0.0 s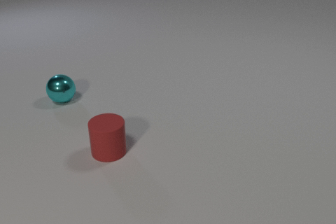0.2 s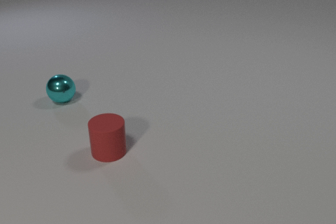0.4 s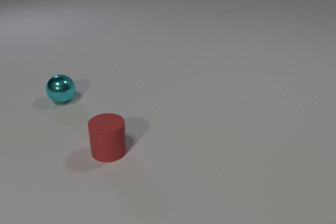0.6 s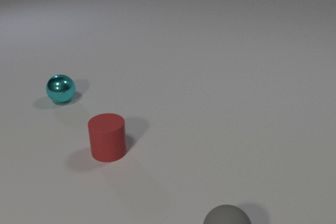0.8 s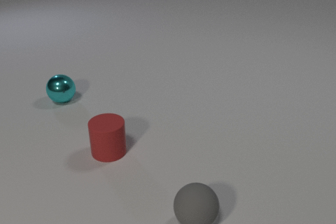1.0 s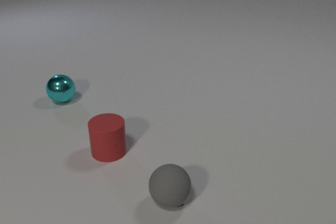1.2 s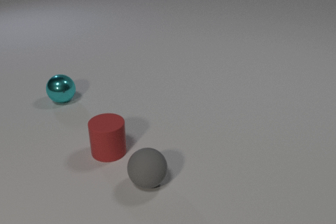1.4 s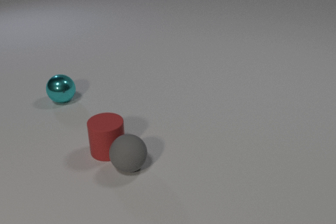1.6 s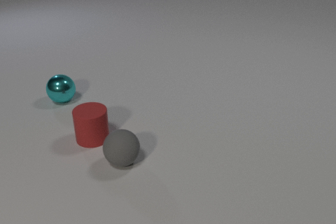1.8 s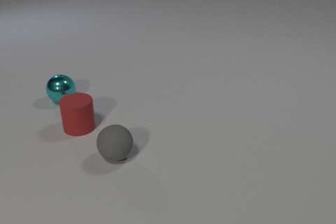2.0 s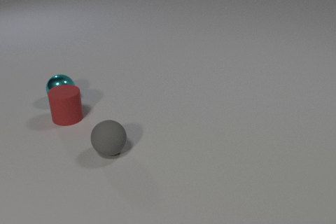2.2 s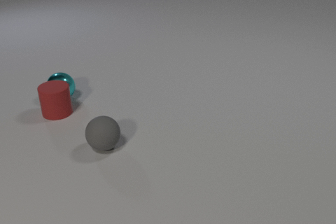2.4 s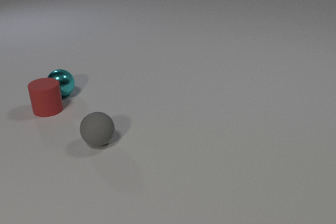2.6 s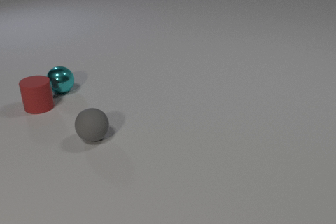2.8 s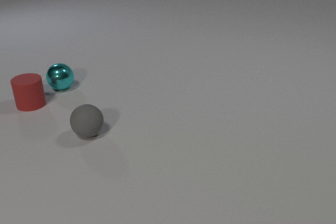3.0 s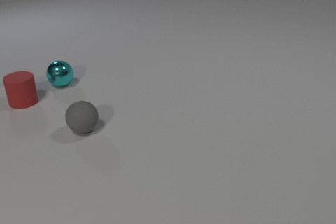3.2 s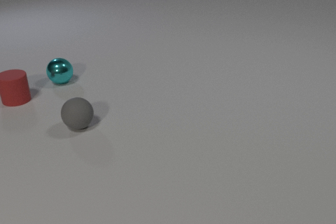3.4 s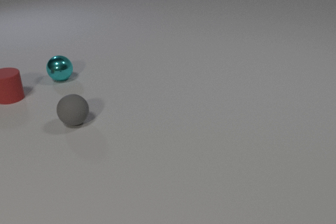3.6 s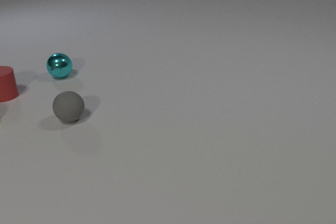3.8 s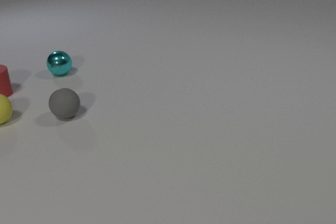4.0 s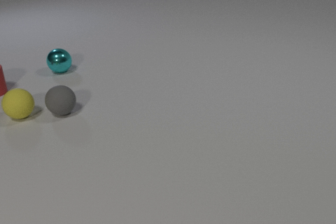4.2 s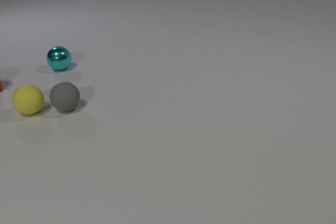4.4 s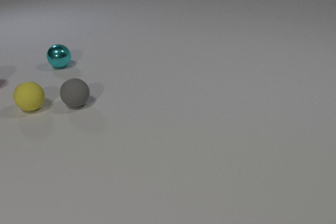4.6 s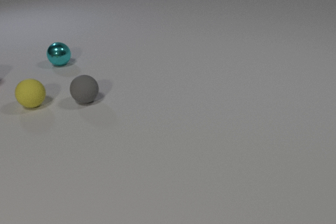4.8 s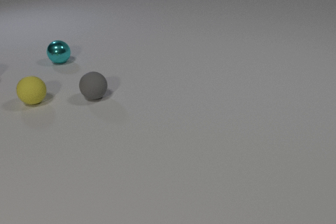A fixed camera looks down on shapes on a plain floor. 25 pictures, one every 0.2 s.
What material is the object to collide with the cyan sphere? rubber.
Are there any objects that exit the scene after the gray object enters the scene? yes.
What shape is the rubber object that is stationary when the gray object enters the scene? cylinder.
0.0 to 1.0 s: The gray rubber sphere comes in at the bottom edge, rolls to the left and away from the camera.
1.0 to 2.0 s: The gray rubber sphere rolls away from the camera and to the left. The red rubber cylinder slides away from the camera and to the left. The gray rubber sphere and the red rubber cylinder collide.
2.0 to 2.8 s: The gray rubber sphere rolls away from the camera and to the left. The red rubber cylinder slides away from the camera and to the left. The cyan metal sphere rolls away from the camera. The red rubber cylinder and the cyan metal sphere collide.
2.8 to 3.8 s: The gray rubber sphere rolls away from the camera and to the left. The red rubber cylinder slides away from the camera and to the left. The cyan metal sphere rolls away from the camera. The yellow rubber sphere comes in at the left edge, rolls to the right.
3.8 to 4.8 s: The gray rubber sphere rolls away from the camera and to the right. The red rubber cylinder slides away from the camera and to the left, leaves at the left edge. The cyan metal sphere rolls away from the camera. The yellow rubber sphere rolls to the right and away from the camera. The gray rubber sphere and the yellow rubber sphere collide.
